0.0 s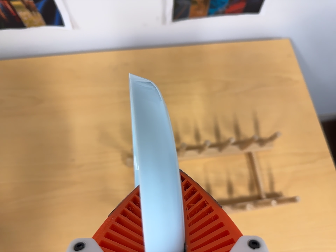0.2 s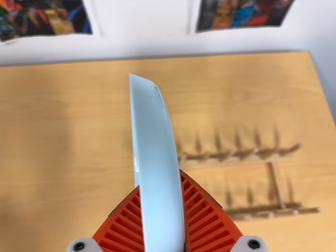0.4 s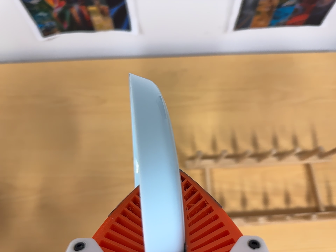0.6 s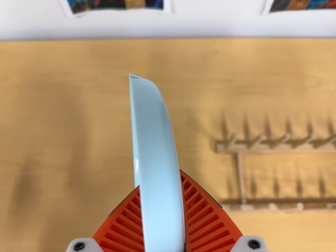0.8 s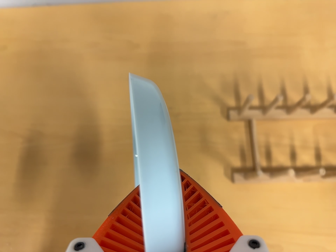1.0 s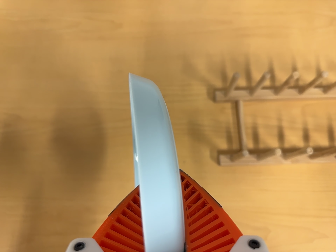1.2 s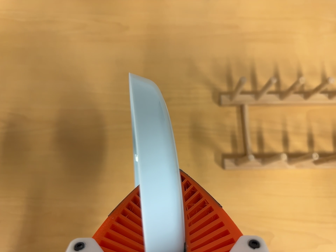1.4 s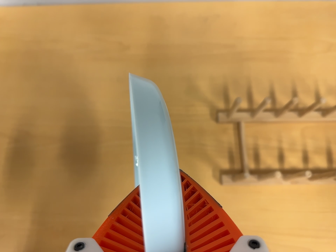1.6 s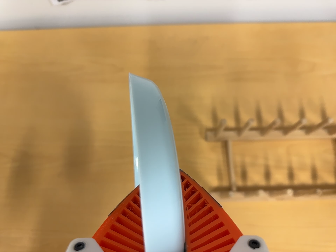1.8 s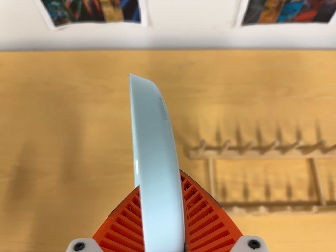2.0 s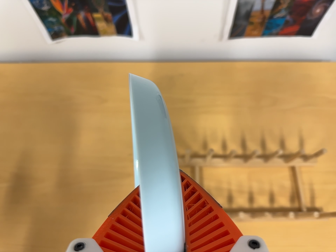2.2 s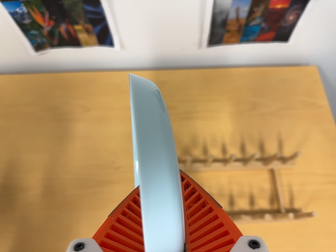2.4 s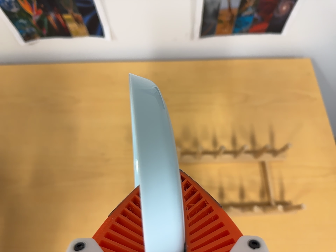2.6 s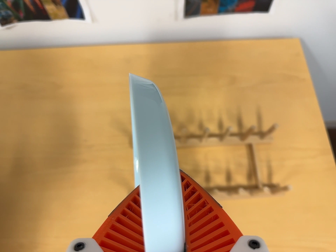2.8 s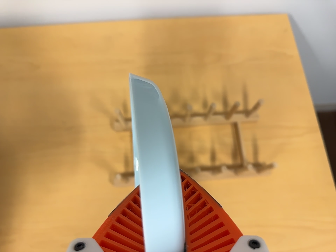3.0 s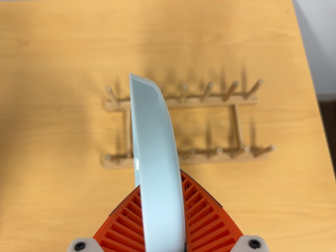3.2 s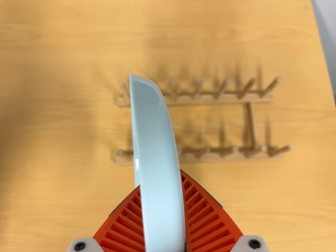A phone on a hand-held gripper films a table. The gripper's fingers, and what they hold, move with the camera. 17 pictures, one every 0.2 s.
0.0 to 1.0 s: The camera travels to its left, toward the bottom of its view and forward, about 12 cm, so close, fixed things drift to the right.
1.0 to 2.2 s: The camera travels backward, to its right and toward the top of its view, about 14 cm, so what stands in front gets smaller. Its aim tips toward the top of its view by about 10 degrees, and the scene shifts downward.
2.2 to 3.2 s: The camera travels forward, toward the bottom of its view and to its right, about 10 cm, so what stands in front looms larger.
The film runs backward here.
